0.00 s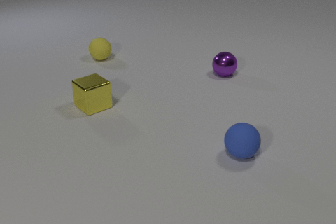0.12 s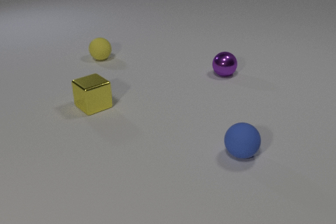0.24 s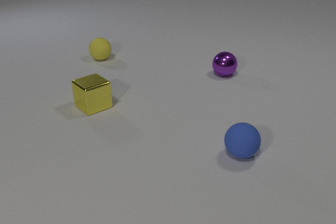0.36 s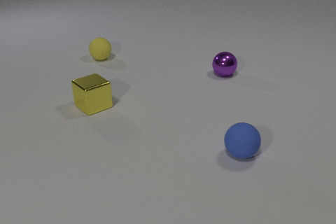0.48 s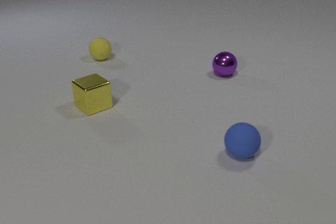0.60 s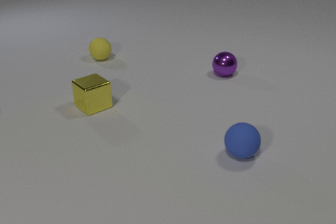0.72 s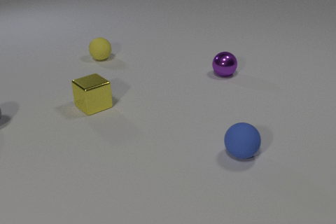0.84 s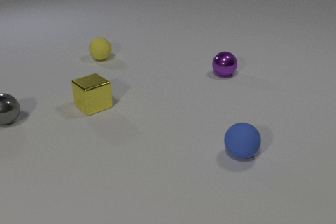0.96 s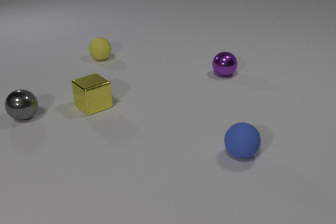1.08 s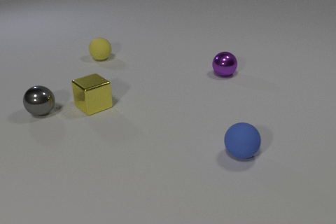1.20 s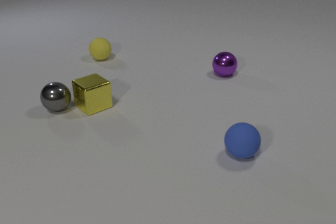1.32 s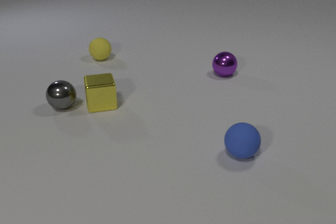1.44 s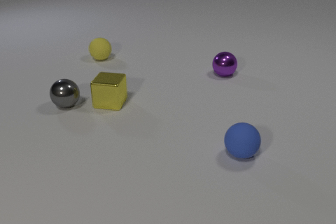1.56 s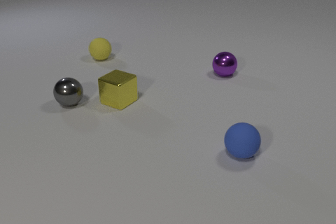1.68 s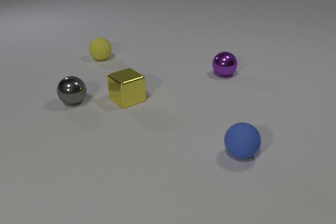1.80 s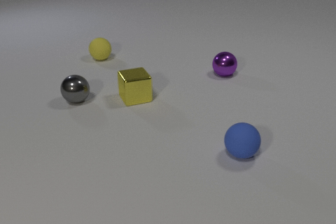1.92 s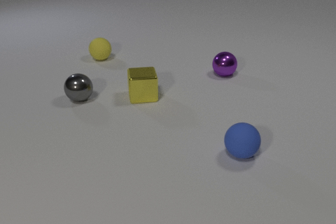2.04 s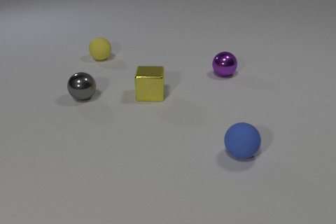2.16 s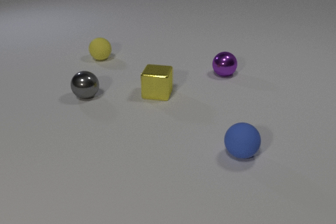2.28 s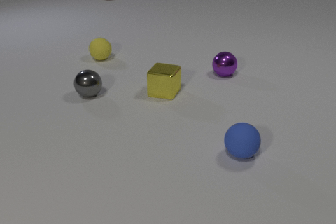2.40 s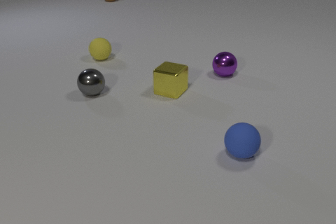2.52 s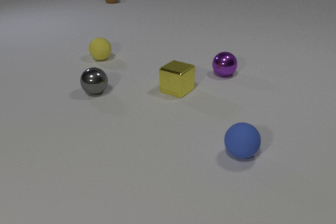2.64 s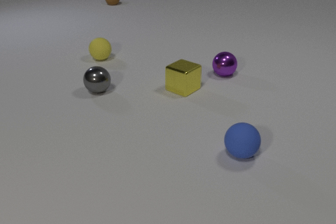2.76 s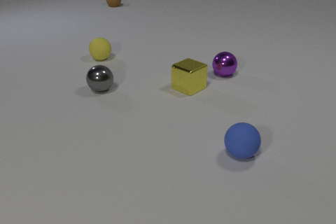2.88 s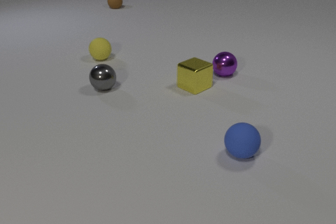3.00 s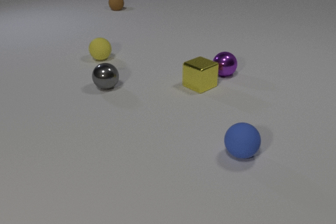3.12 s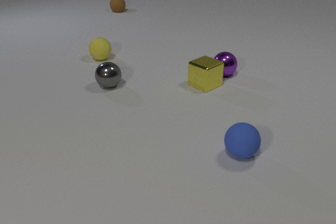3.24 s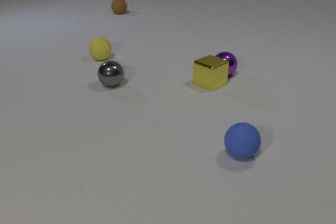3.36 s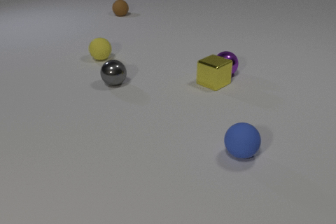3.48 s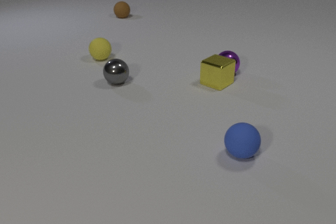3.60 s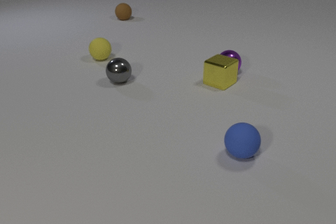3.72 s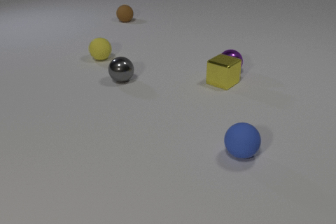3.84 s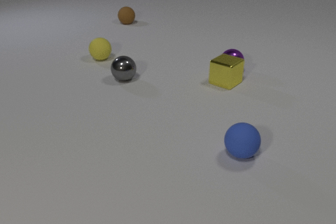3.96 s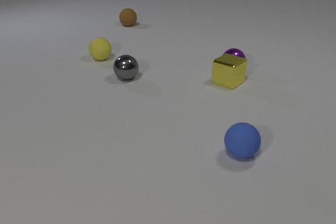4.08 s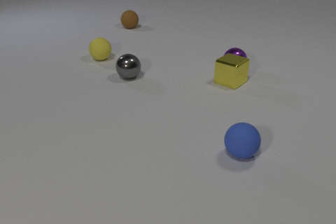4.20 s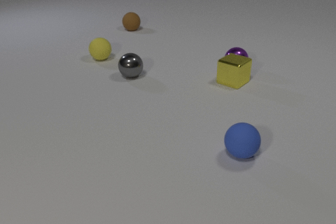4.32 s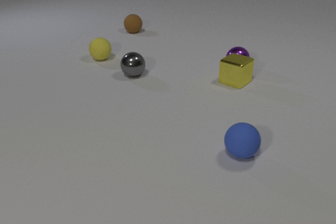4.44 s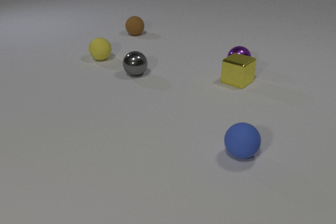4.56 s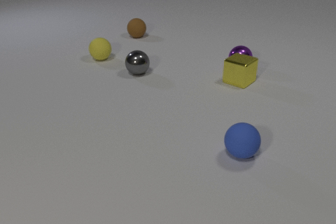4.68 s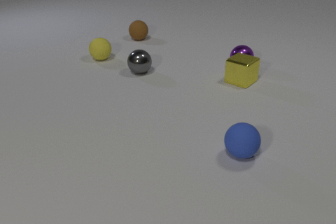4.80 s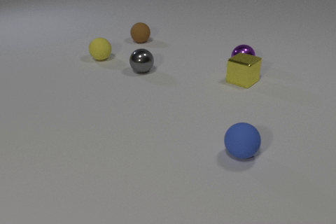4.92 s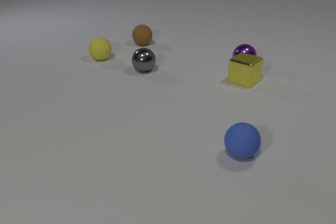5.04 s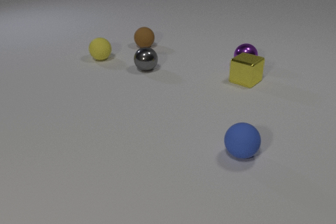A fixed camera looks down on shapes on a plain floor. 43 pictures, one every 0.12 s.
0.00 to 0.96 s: The gray metal sphere comes in at the left edge, rolls to the right.
0.96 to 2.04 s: The gray metal sphere rolls to the right and away from the camera. The yellow metal cube slides to the right, spins clockwise seen from above by about 135 degrees, its near face sliding to the left. The gray metal sphere and the yellow metal cube collide.
2.04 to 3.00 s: The gray metal sphere rolls to the right and away from the camera. The yellow metal cube slides to the right and away from the camera, spins so that its near face slides to the left, clockwise seen from above. The brown rubber sphere comes in at the top edge, rolls toward the camera.
3.00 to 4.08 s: The gray metal sphere rolls to the right and away from the camera. The yellow metal cube slides to the right and away from the camera. The purple metal sphere rolls away from the camera and to the right. The brown rubber sphere rolls toward the camera. The yellow metal cube and the purple metal sphere collide.
4.08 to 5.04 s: The gray metal sphere rolls away from the camera and to the right. The yellow metal cube slides to the right. The purple metal sphere rolls away from the camera and to the right. The brown rubber sphere rolls toward the camera.
How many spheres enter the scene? 2.
Are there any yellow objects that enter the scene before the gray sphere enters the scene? no.
How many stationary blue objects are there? 1.
